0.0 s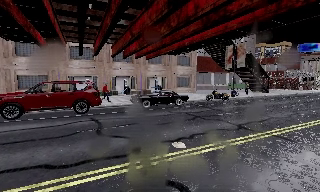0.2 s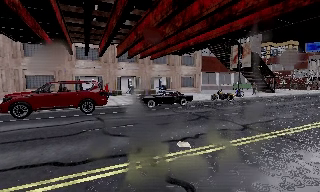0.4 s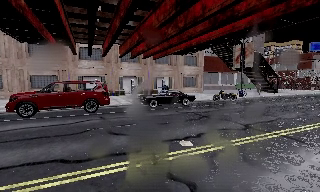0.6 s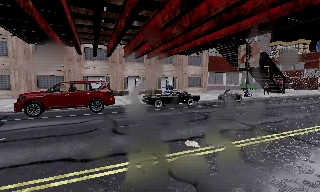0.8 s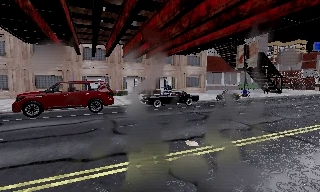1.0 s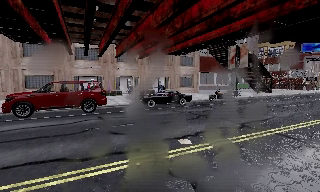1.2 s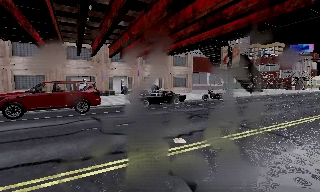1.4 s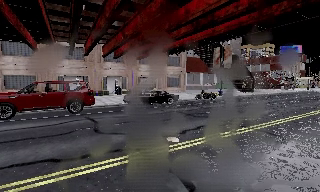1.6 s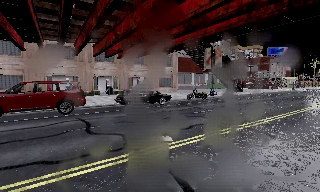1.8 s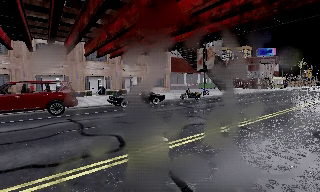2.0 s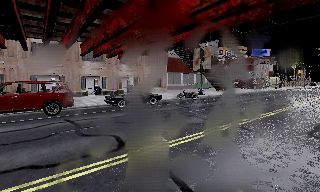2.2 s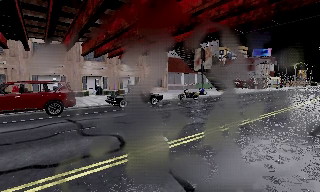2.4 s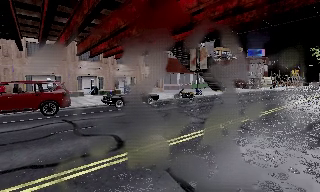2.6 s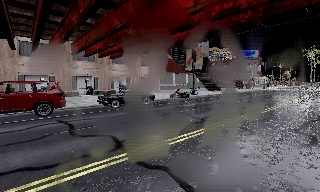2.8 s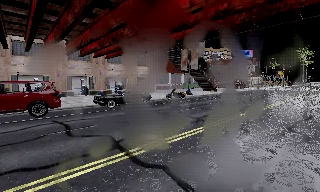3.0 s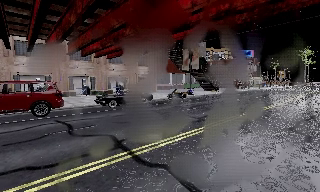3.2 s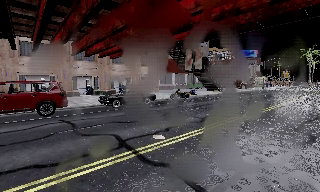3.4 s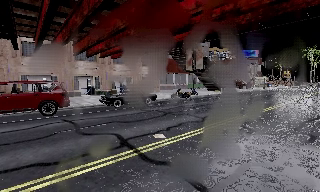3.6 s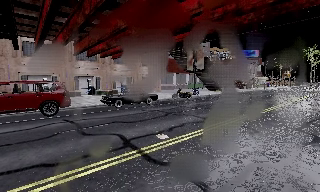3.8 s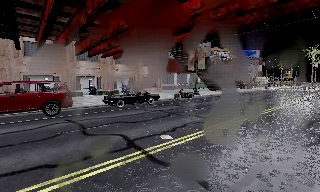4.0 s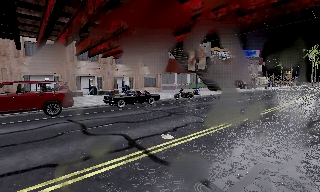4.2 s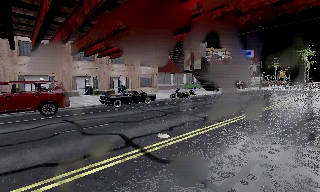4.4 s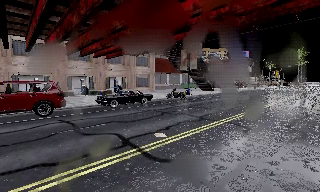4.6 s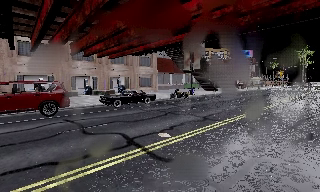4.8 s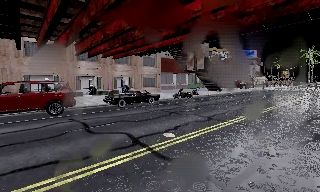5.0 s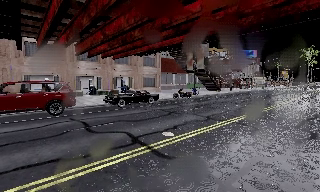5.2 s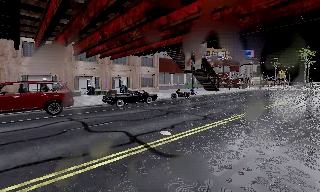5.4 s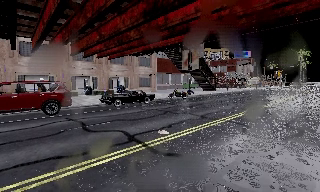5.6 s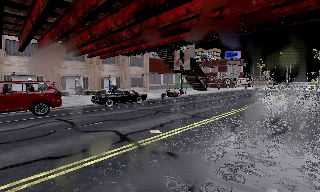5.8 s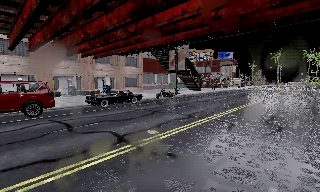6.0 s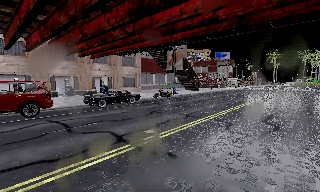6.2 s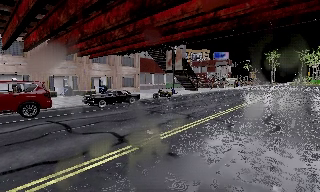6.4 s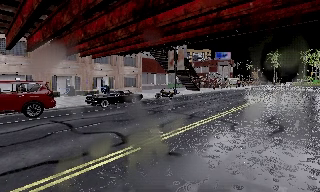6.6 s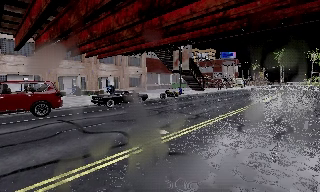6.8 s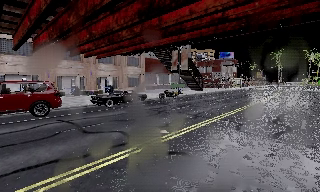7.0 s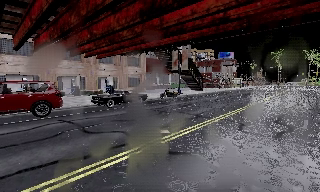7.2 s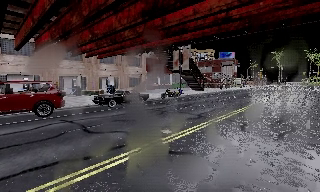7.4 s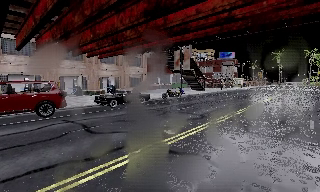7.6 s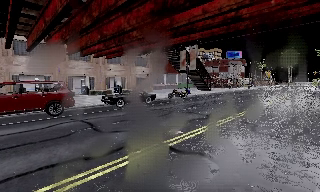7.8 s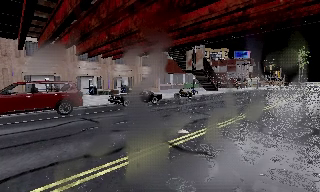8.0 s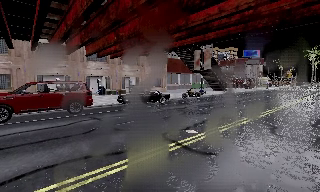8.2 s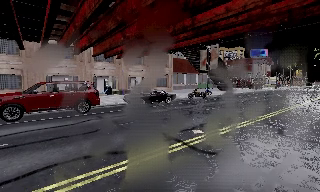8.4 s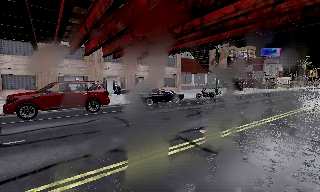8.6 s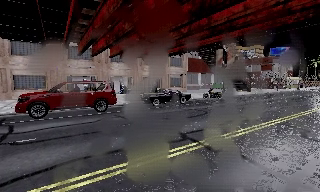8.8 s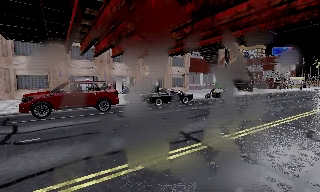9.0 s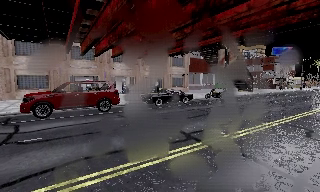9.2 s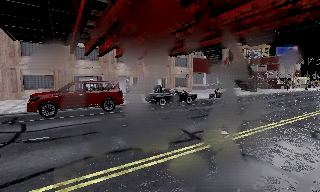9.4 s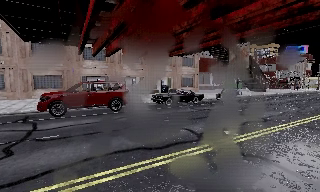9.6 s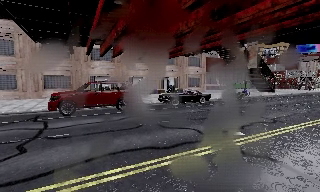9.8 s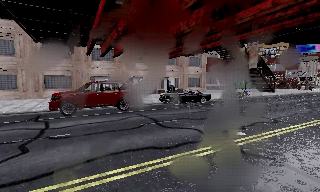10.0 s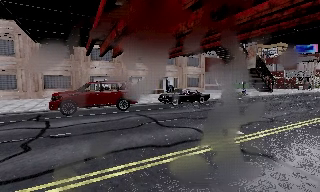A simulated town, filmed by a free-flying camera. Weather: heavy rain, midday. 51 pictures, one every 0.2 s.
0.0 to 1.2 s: The camera shifts only a little, or ends up much as it began.
1.2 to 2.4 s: The camera pans to its right, which is clockwise from overhead, by about 10 degrees.
2.4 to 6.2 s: The camera pans to its right, which is clockwise from overhead, by about 10 degrees. It travels to its left and backward, about 1 m.
6.2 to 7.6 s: The camera travels to its left, about 0.5 m, so close, fixed things drift to the right.
7.6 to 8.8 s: The camera pans to its left, which is counterclockwise from overhead, by about 10 degrees.
8.8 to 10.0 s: The camera shifts only a little, or ends up much as it began.
The film runs backward here.
